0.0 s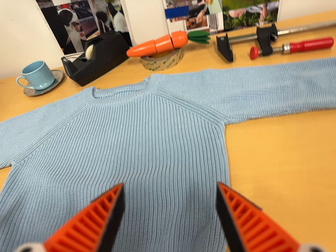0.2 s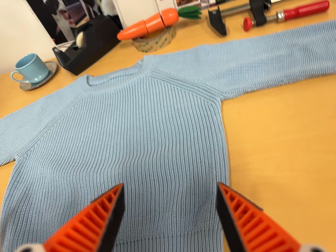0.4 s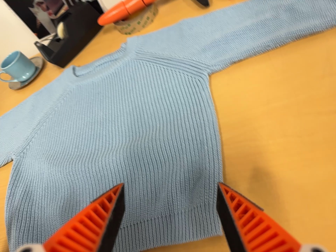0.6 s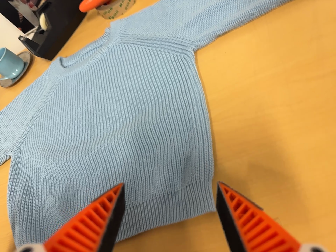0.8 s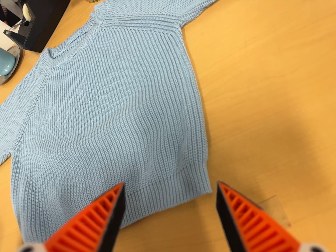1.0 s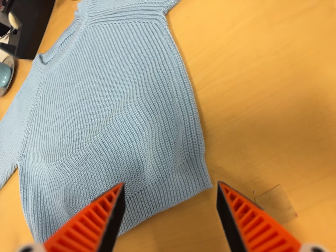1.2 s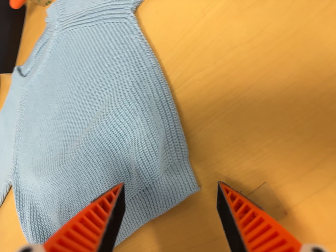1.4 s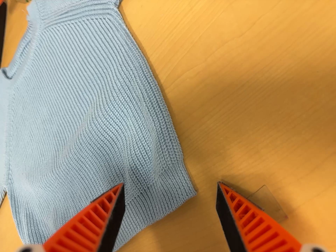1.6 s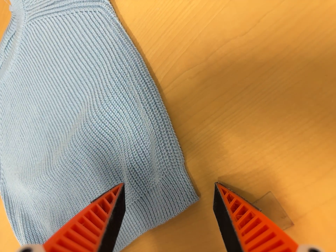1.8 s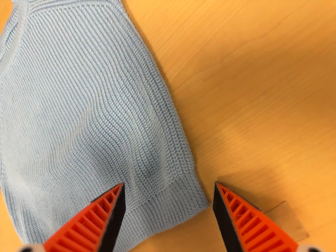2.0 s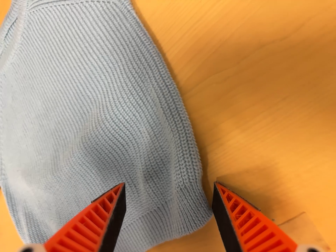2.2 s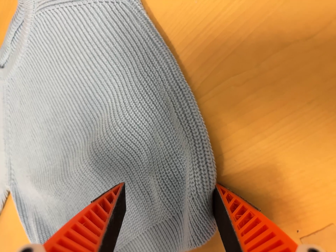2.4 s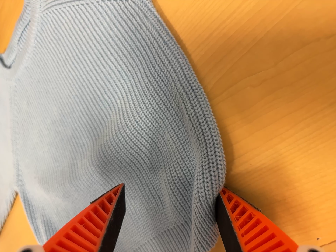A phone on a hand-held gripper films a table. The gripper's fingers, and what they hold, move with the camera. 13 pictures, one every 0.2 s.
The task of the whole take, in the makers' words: fold up.
0.0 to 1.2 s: The camera travels to its right, about 12 cm. Its aim tips toward the bottom of its view by about 20 degrees, and the scene shifts upward. It rolls about its line of sight by about 35 degrees, and the scene rotates counterclockwise.
1.2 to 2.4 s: The camera travels toward the top of its view and forward, about 9 cm. Its aim tips toward the bottom of its view by about 10 degrees.
The film runs forward here.
